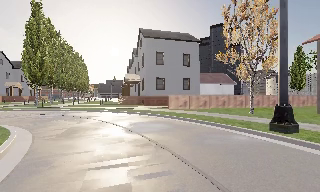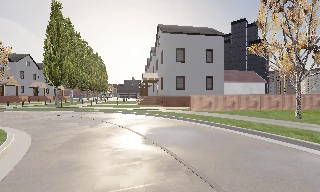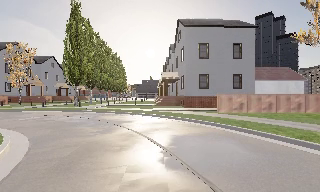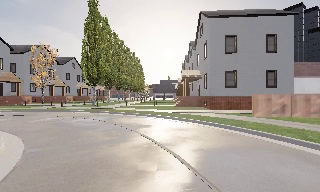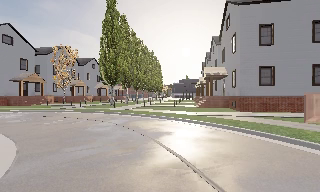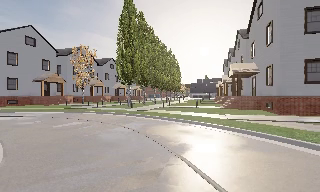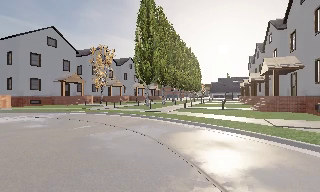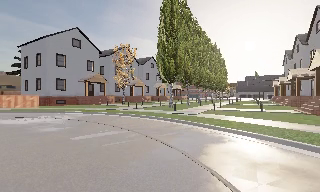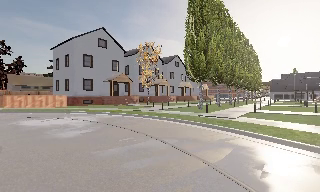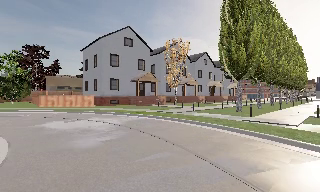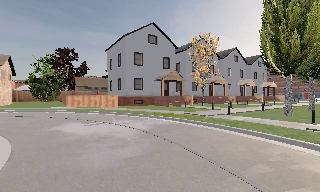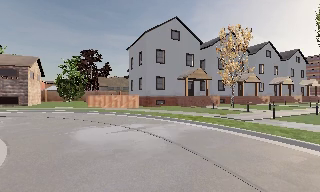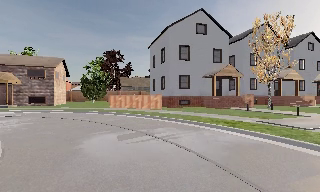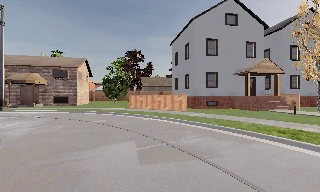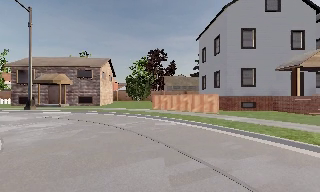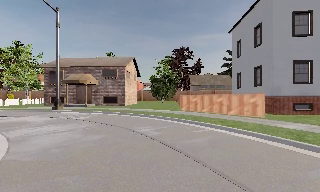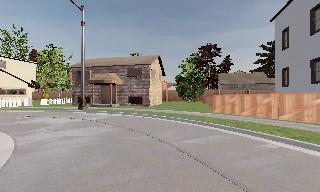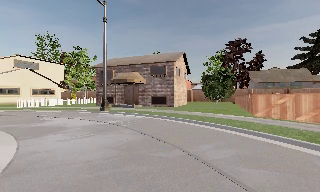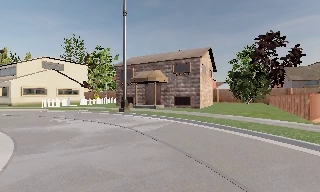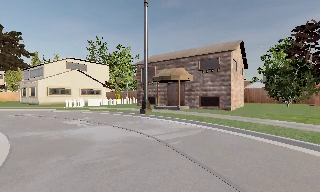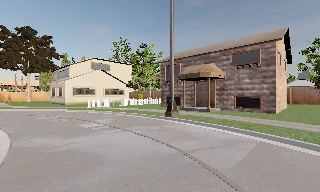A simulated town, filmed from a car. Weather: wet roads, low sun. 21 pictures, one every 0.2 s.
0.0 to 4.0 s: The camera swings to its left by about 150 degrees, and the scene slides to the right. It travels forward, about 35 m.
The film runs forward here.
